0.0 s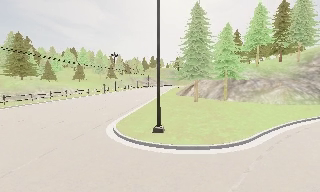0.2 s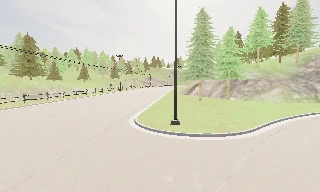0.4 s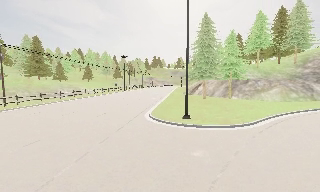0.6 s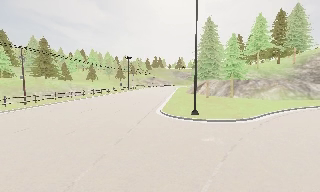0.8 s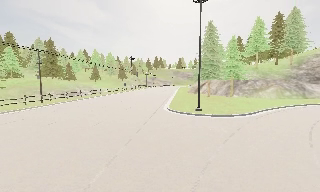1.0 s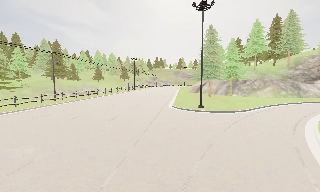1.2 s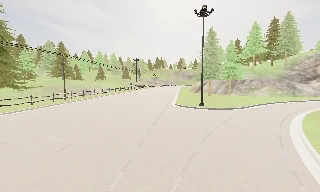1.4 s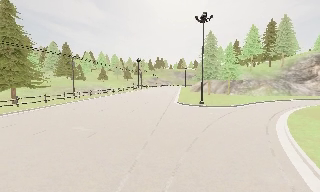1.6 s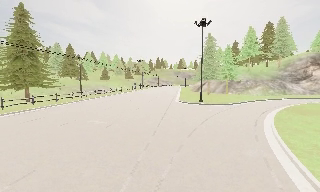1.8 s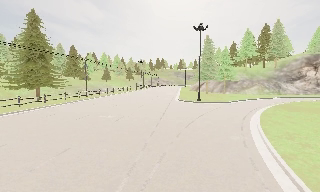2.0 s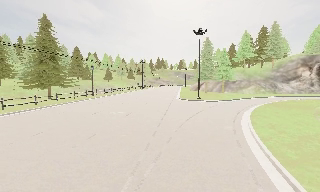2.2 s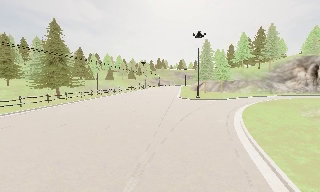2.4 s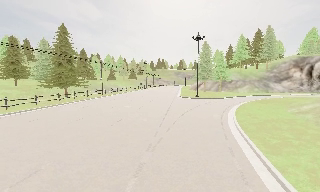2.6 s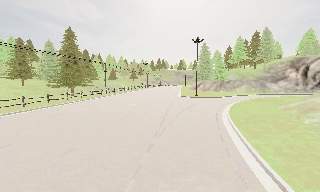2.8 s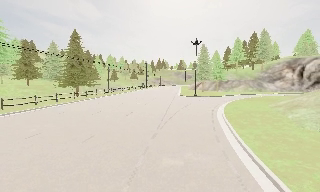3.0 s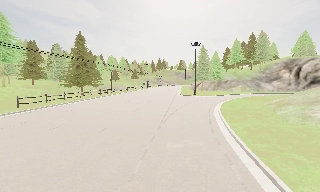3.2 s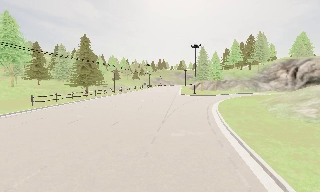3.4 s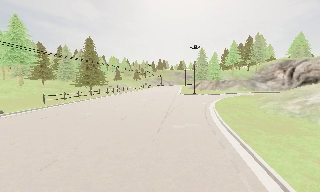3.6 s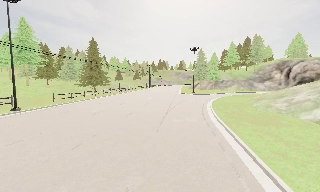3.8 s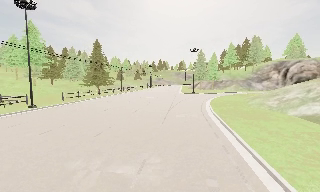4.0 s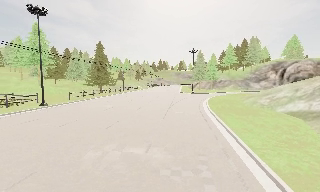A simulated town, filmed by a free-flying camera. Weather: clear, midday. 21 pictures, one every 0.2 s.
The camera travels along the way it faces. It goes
backward.
0.0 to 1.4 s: The camera travels backward and to its left, about 14 m, so what stands in front gets smaller.
1.4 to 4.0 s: The camera travels backward, about 25 m, so what stands in front gets smaller.
The film runs forward here.
